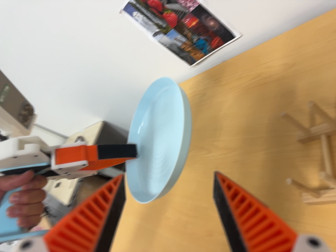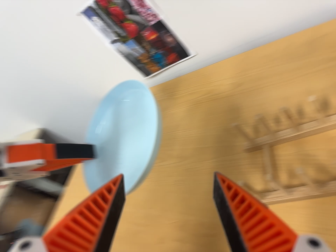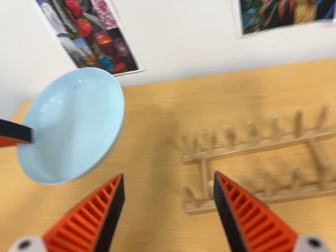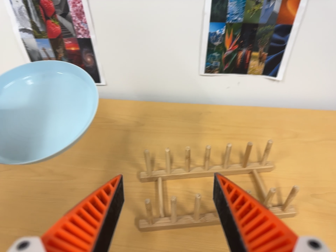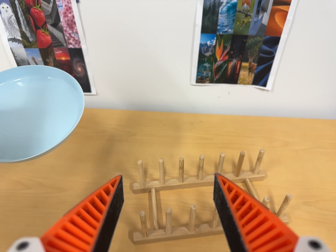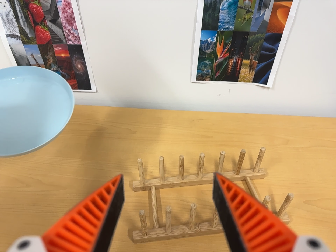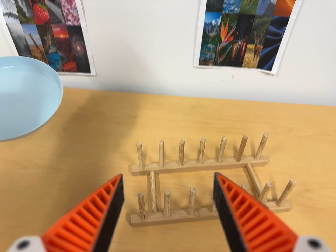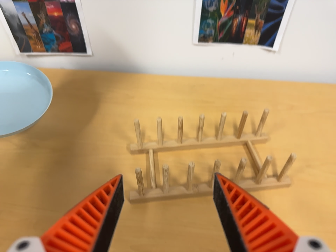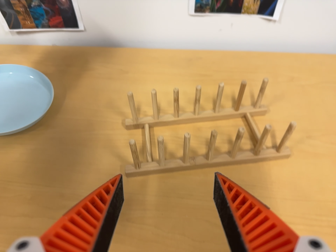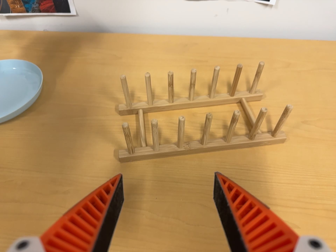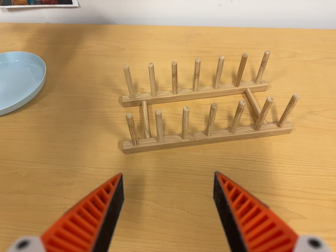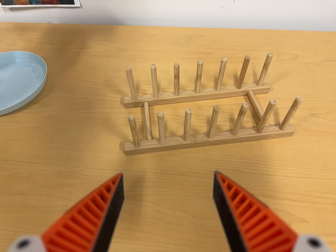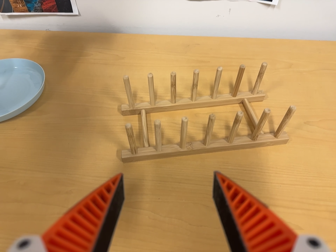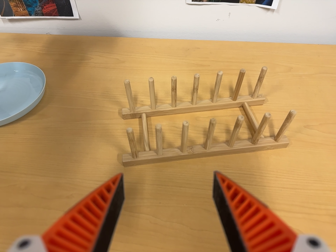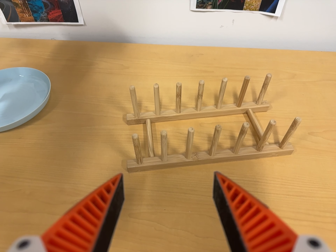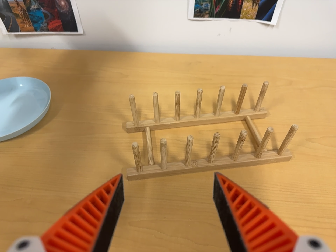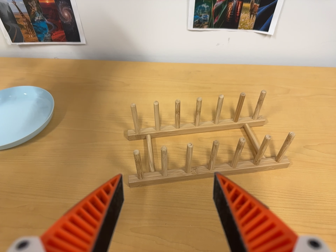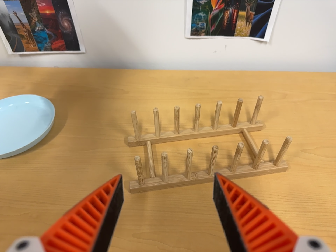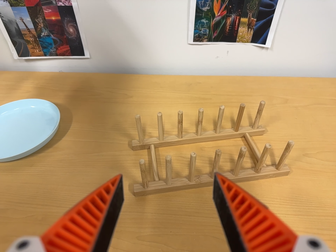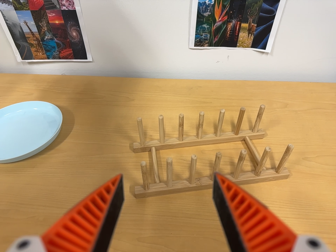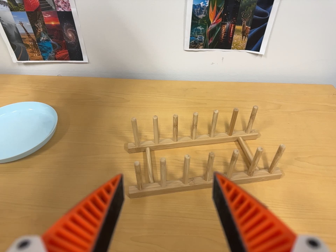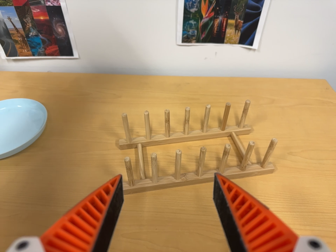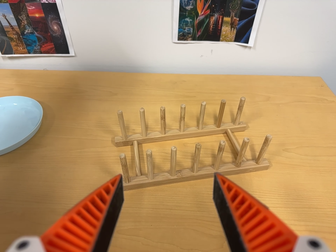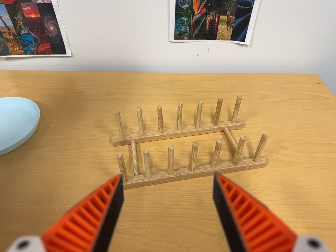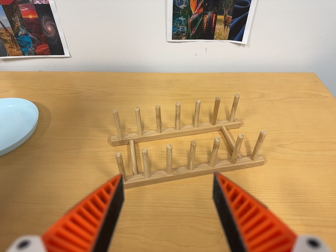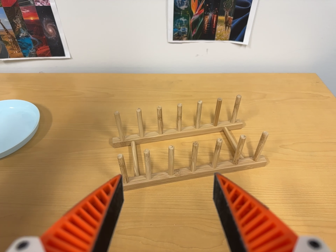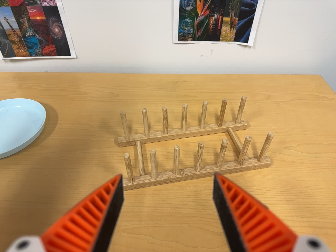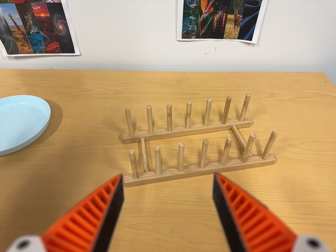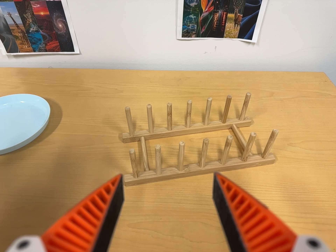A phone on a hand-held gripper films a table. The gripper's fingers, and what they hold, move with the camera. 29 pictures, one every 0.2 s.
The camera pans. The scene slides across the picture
to the left.
0.0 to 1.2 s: The camera swings to its right by about 50 degrees, and the scene slides to the left. It travels to its left and toward the bottom of its view, about 18 cm. Its aim tips toward the top of its view by about 15 degrees. It rolls about its line of sight by about 20 degrees, and the scene rotates clockwise.
1.2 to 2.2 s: The camera travels toward the bottom of its view, about 7 cm, so close, fixed things drift upward. Its aim tips toward the bottom of its view by about 10 degrees, and the scene shifts upward.
2.2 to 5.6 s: The camera travels backward, about 5 cm, so what stands in front gets smaller.
The film runs backward here.
